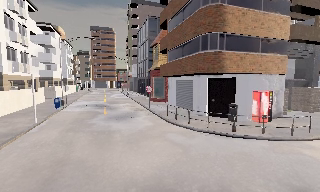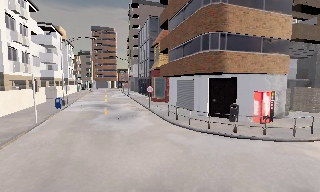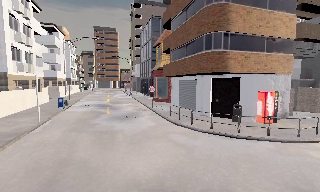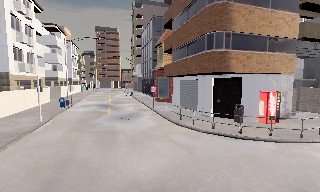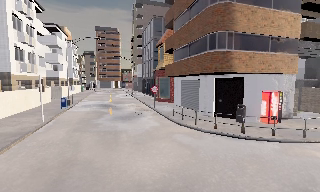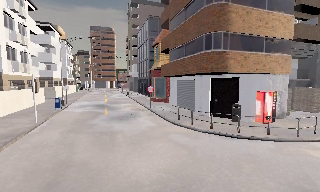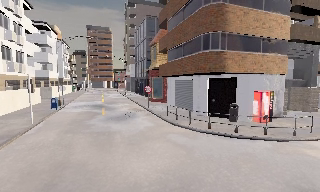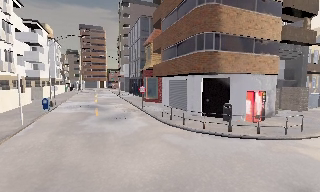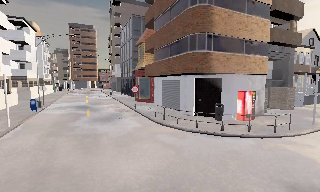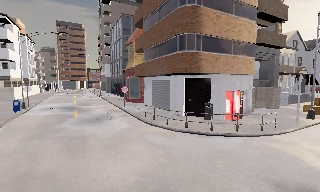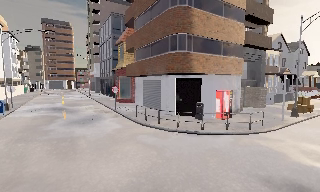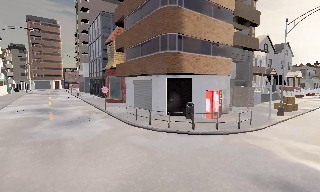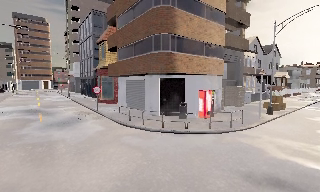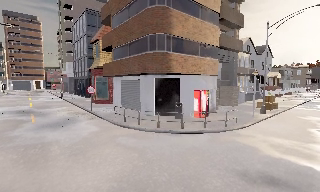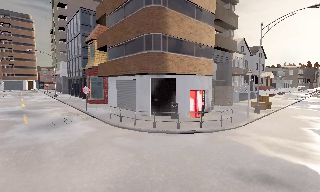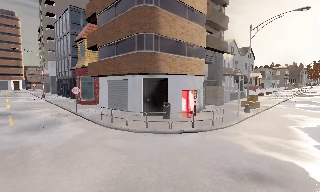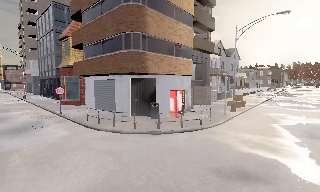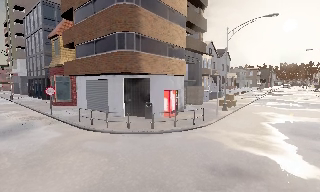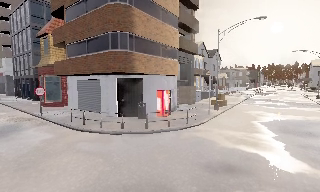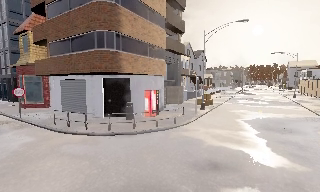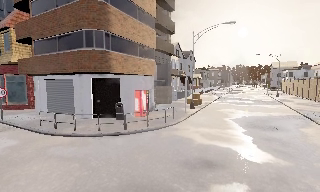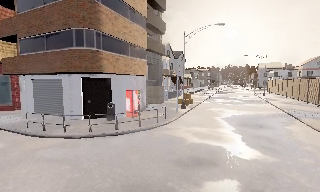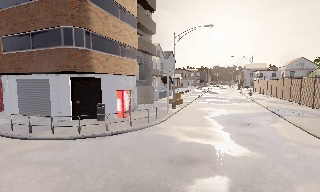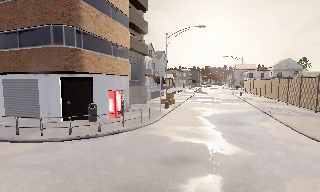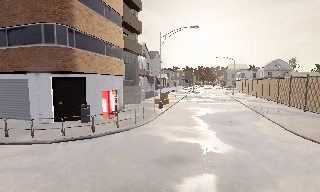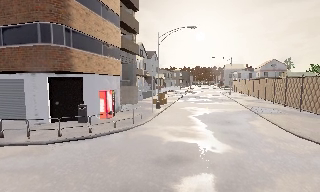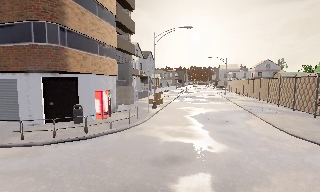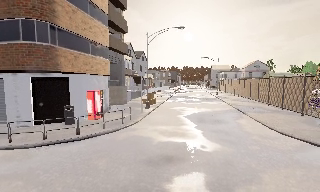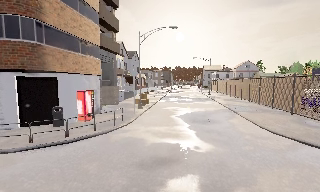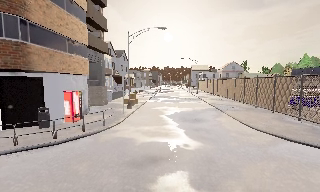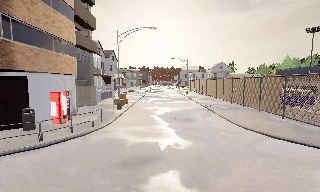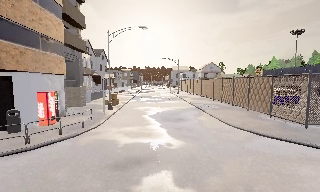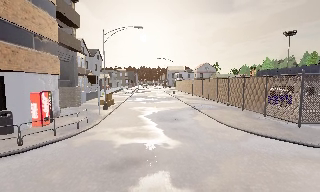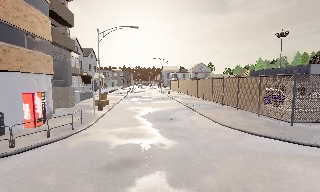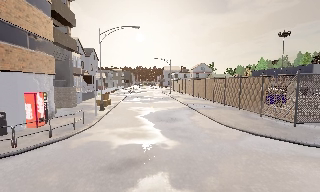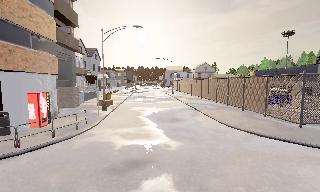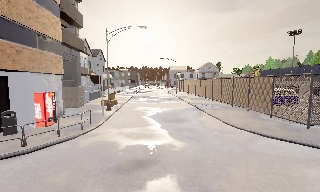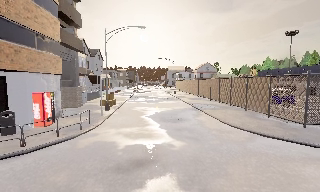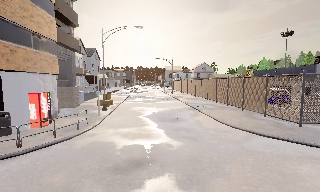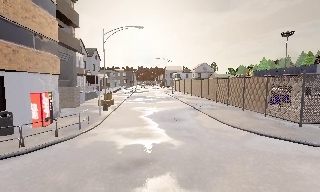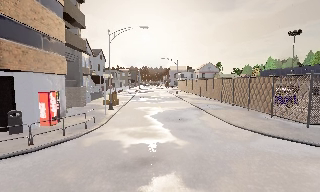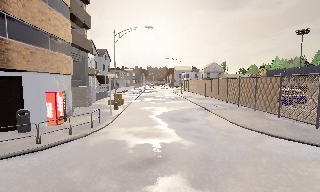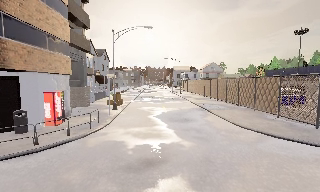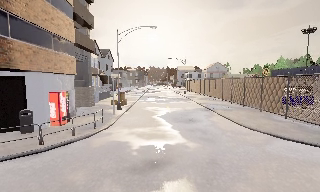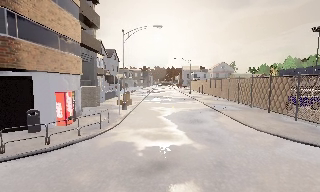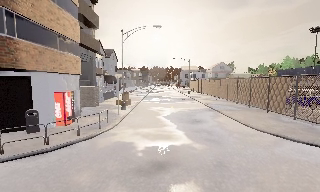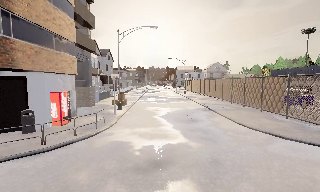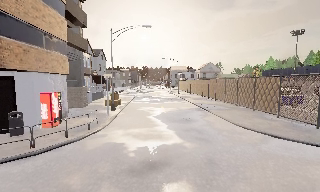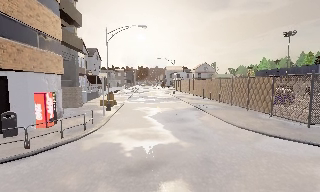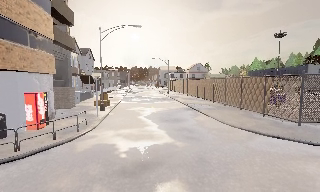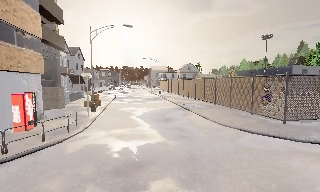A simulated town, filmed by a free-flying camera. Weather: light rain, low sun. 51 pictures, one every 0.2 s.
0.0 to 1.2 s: The camera shifts only a little, or ends up much as it began.
1.2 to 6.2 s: The camera pans to its right, which is clockwise from overhead, by about 75 degrees. It travels to its left, about 1 m.
6.2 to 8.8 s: The camera travels to its left, about 0.5 m, so close, fixed things drift to the right.
8.8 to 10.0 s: The camera pans to its right, which is clockwise from overhead, by about 10 degrees.
The film runs forward here.
